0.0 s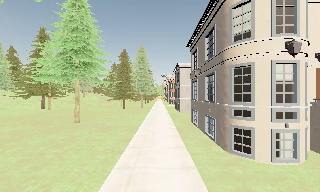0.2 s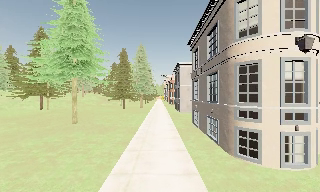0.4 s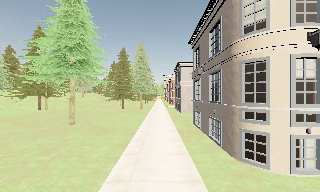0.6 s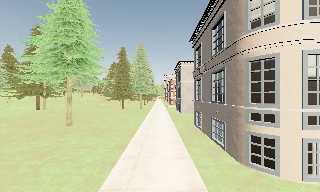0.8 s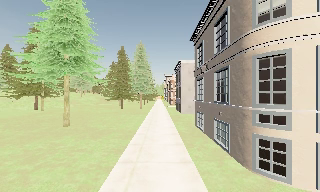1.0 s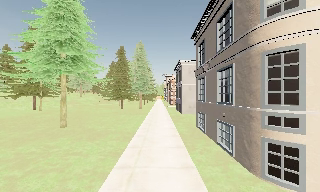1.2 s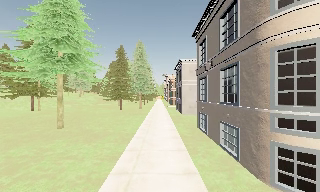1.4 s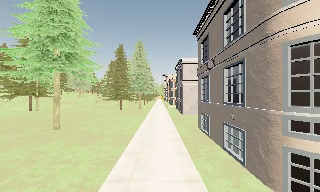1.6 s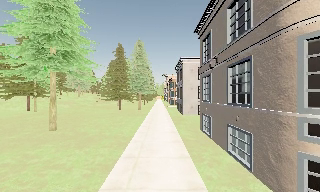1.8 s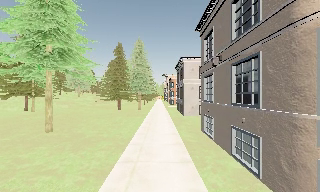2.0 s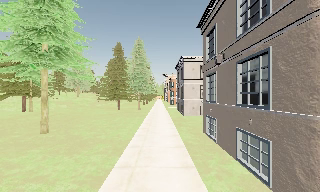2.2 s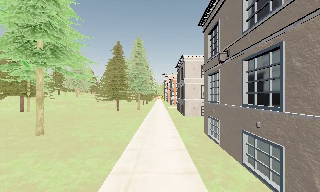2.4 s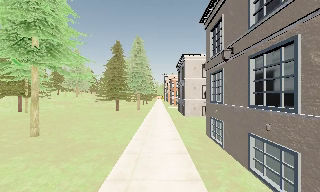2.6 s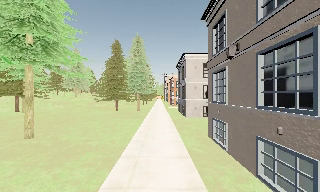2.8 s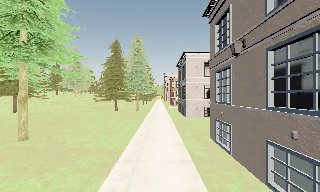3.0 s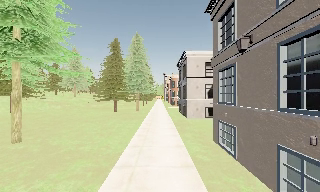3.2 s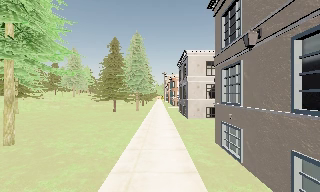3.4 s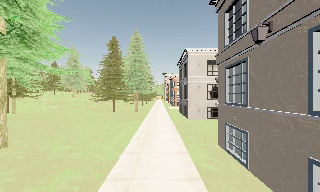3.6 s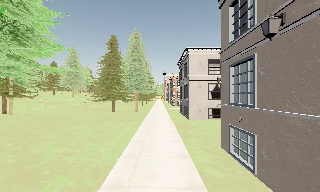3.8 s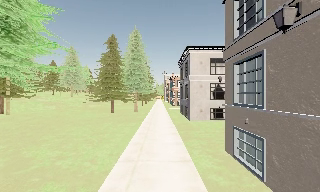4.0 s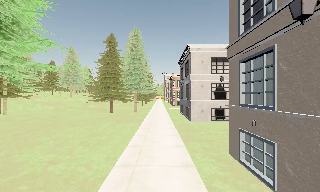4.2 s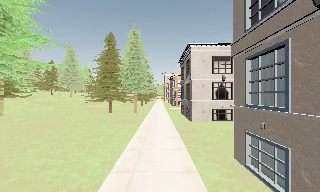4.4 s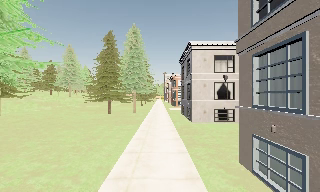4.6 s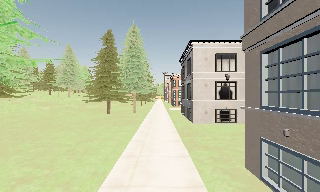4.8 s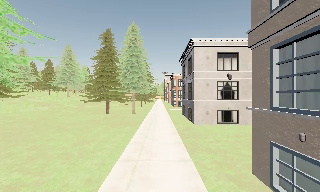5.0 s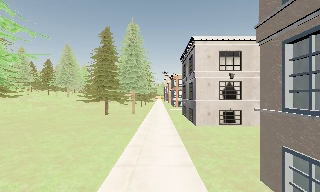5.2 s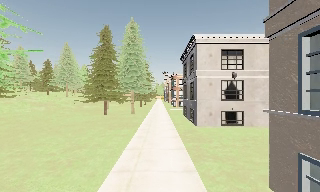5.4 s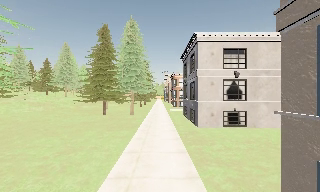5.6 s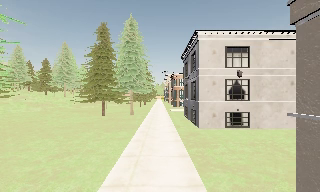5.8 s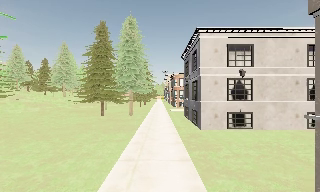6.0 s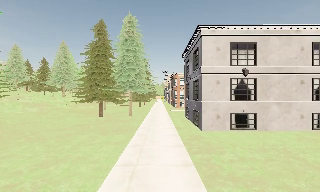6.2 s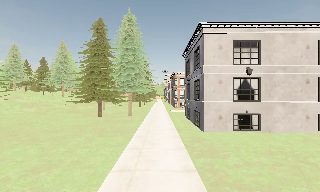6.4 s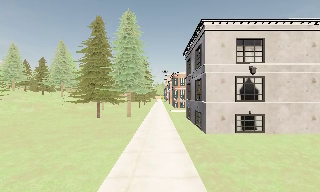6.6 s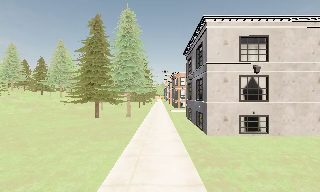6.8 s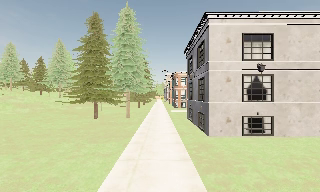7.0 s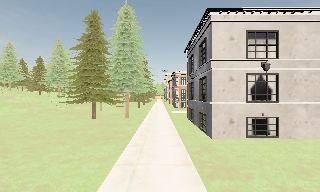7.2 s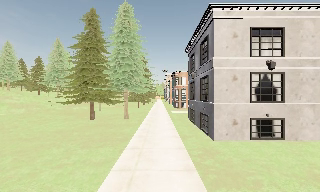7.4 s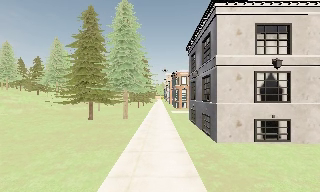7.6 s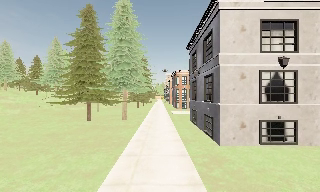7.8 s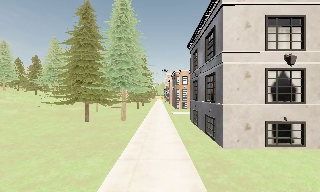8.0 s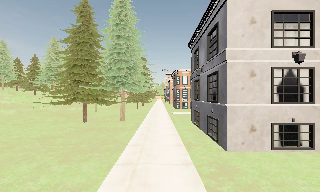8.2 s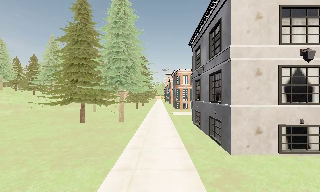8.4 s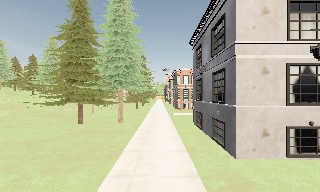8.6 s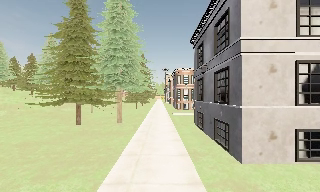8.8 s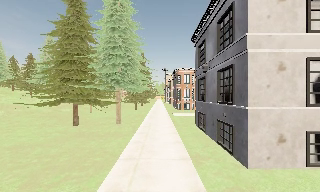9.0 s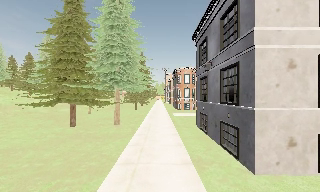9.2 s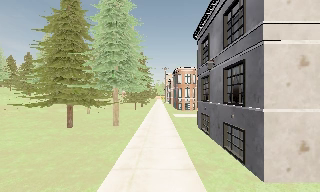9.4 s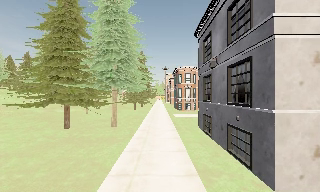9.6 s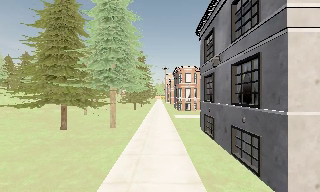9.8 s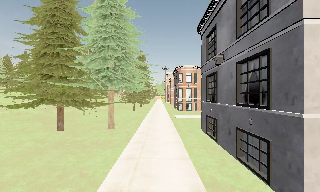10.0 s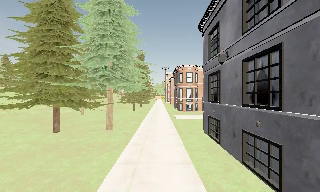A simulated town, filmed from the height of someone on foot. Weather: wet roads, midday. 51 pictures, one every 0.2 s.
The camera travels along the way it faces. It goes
forward.
0.0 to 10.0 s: The camera travels forward, about 20 m, so what stands in front looms larger.
The film runs forward here.
